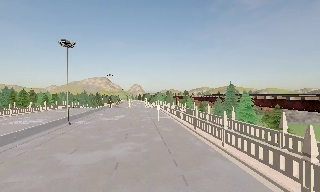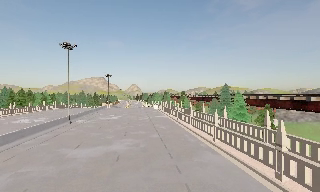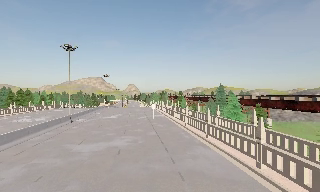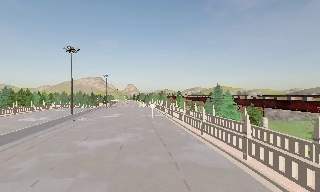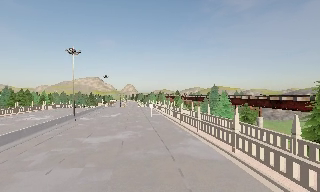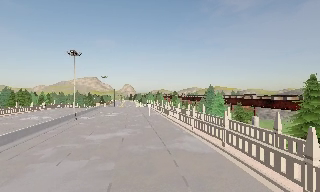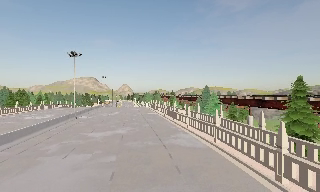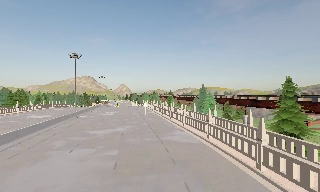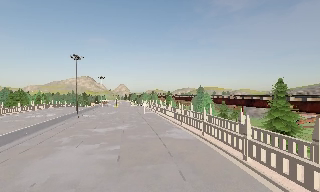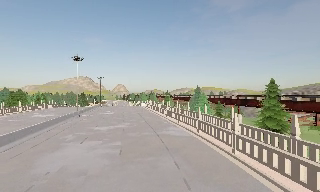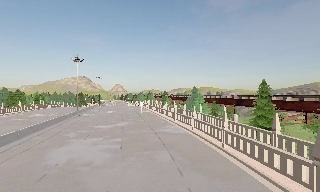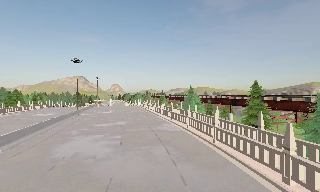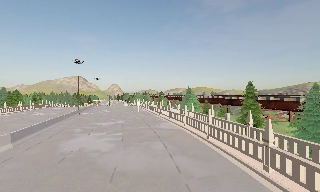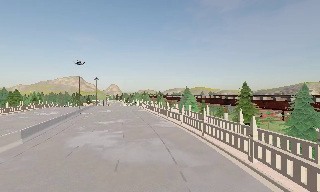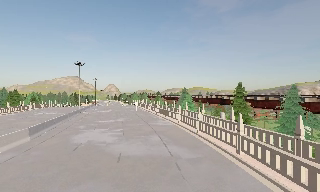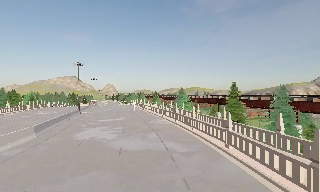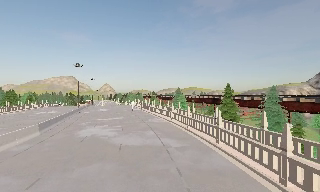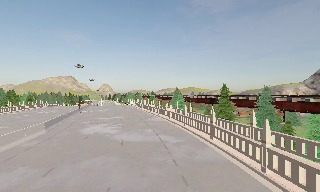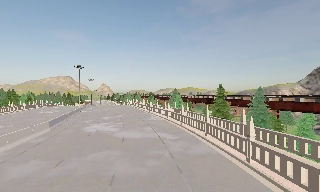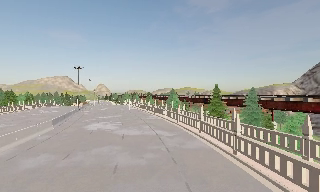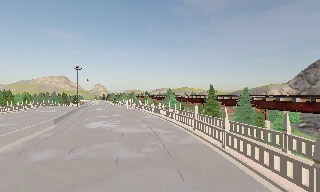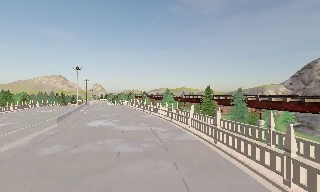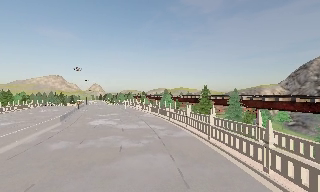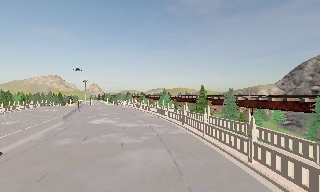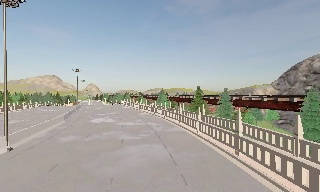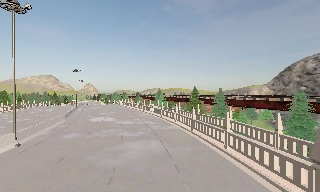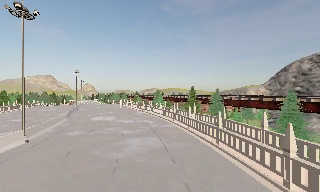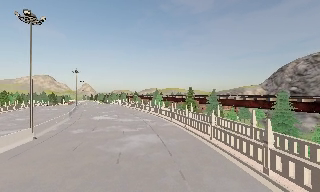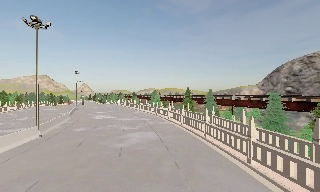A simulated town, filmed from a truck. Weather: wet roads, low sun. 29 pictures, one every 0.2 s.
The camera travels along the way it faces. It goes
backward.
0.0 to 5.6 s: The scene slides to the left, as the camera pans about 20 degrees to its right. It travels backward, about 35 m, so what stands in front gets smaller.
The film runs backward here.
